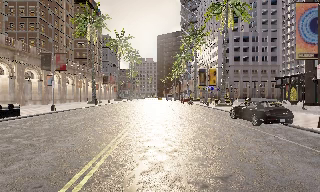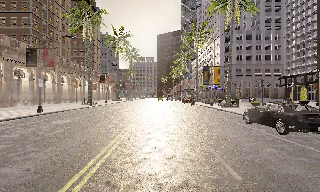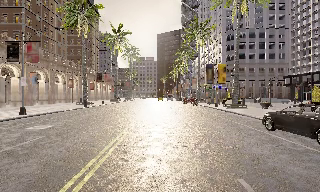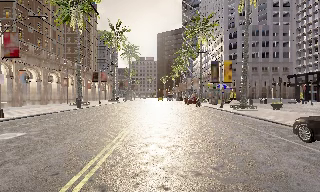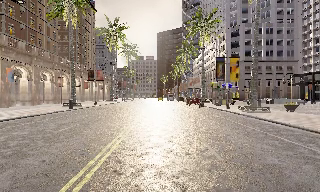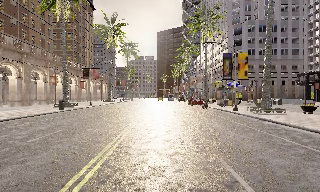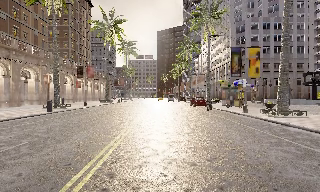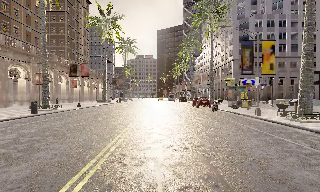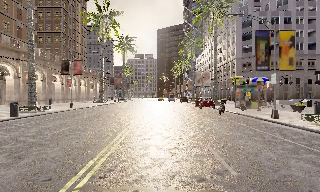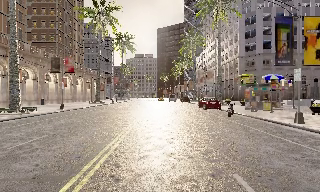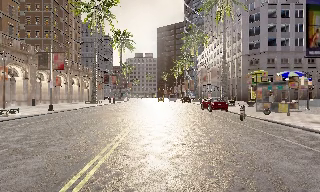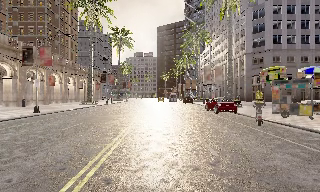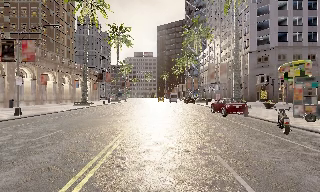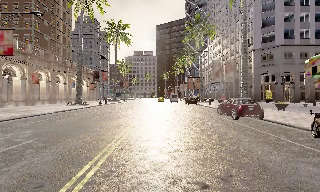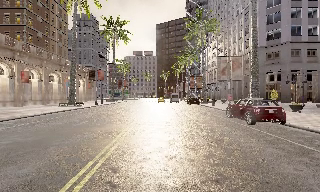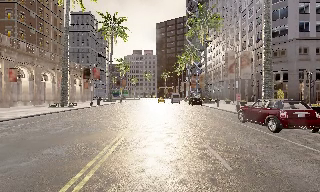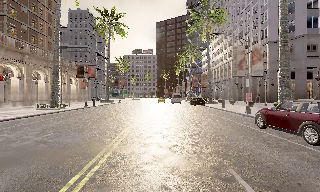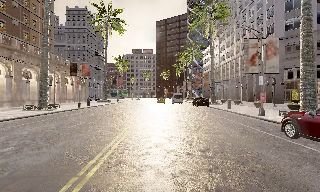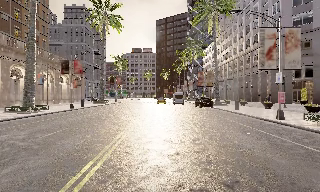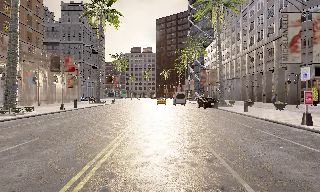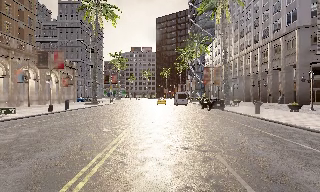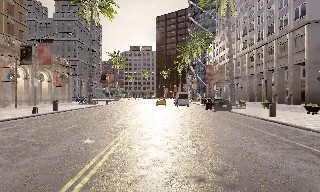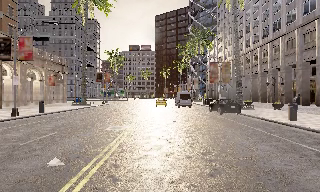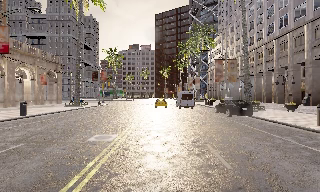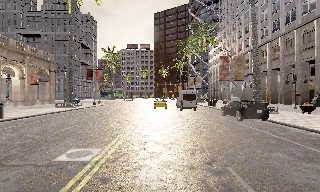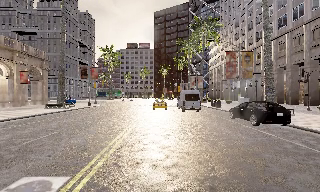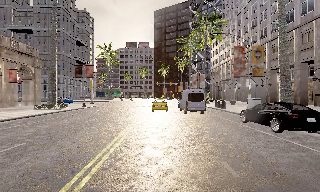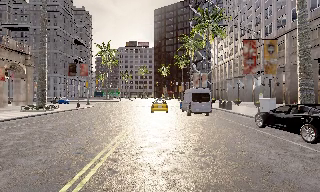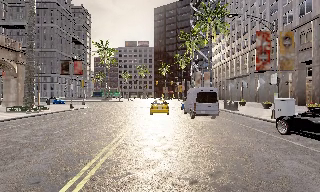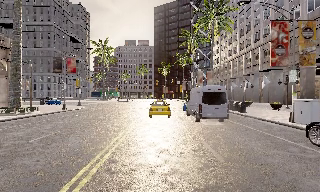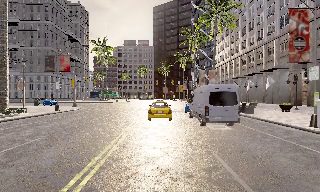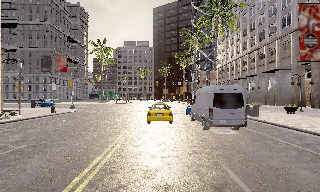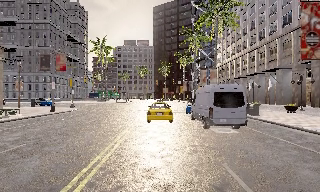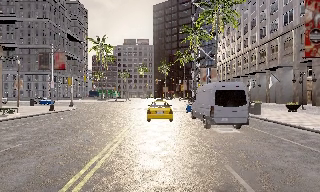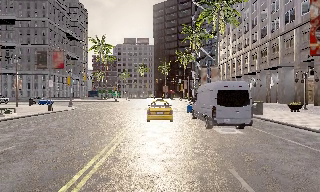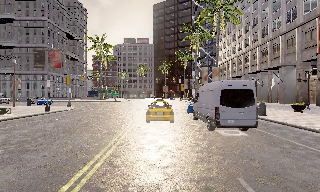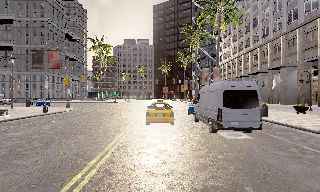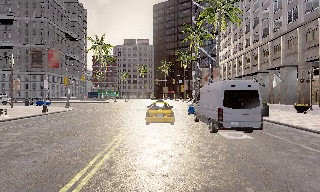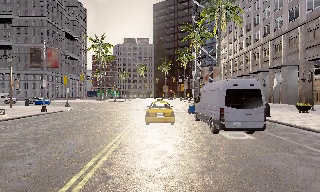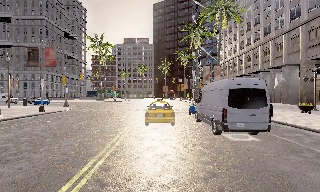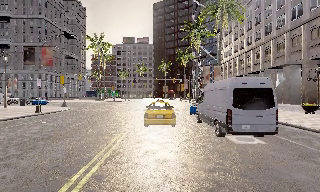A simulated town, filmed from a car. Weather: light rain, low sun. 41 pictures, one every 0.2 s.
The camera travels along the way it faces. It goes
forward.
0.0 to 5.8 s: The camera travels forward, about 60 m, so what stands in front looms larger.
5.8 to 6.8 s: The camera travels forward, about 2.5 m, so what stands in front looms larger. It loses speed.
6.8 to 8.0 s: The camera travels forward, about 1.5 m, so what stands in front looms larger.
The film runs forward here.
